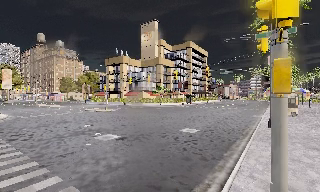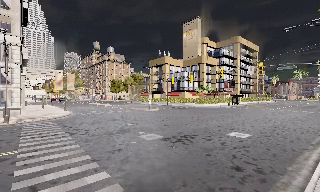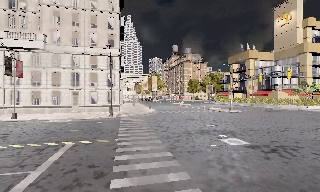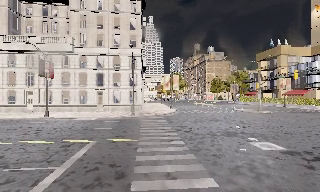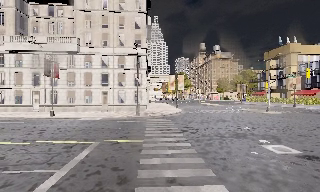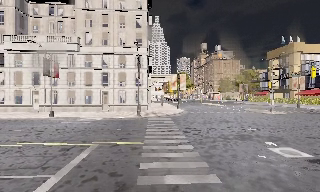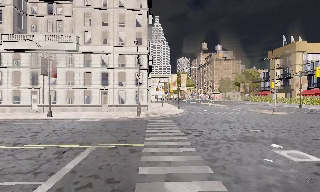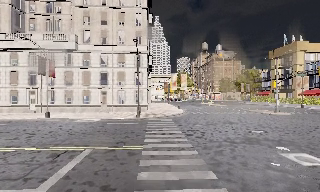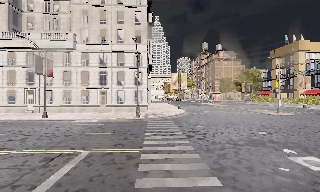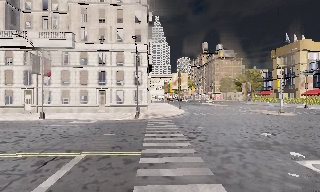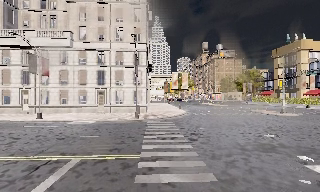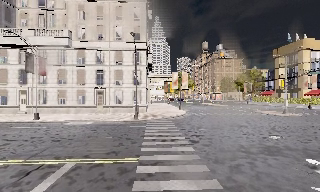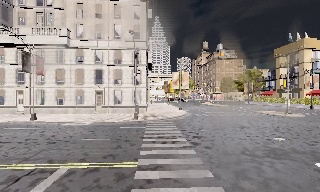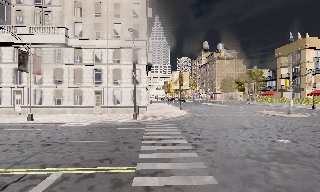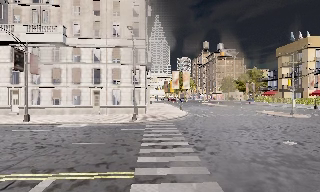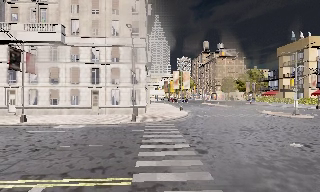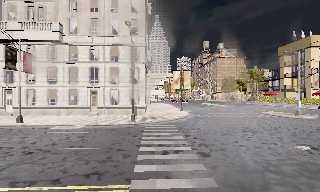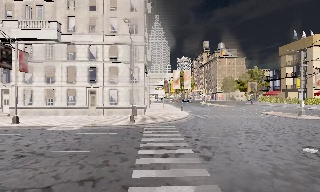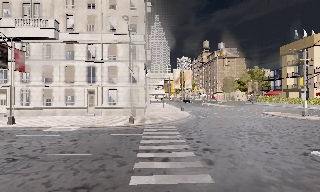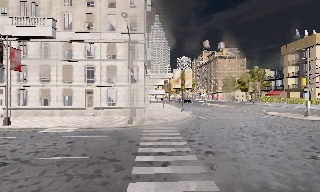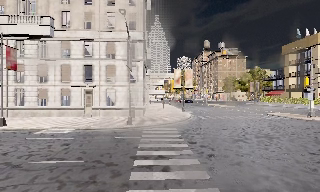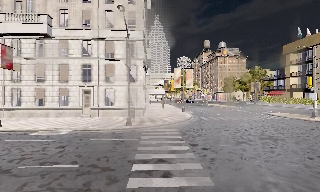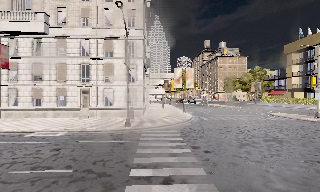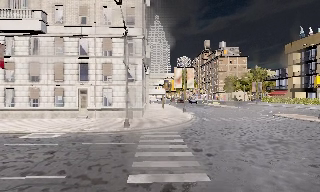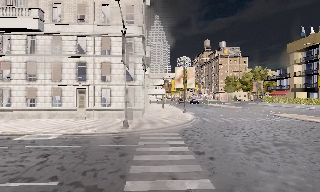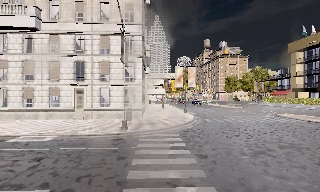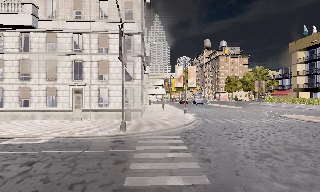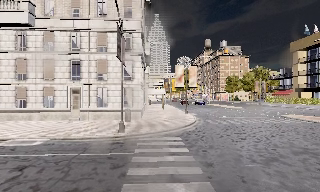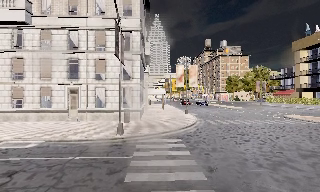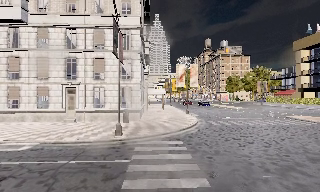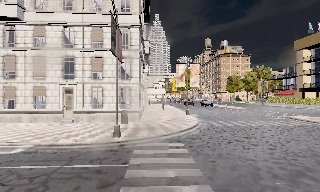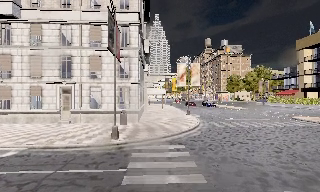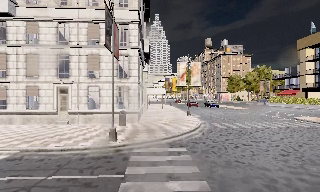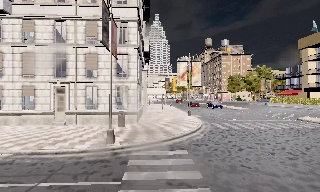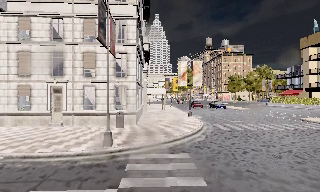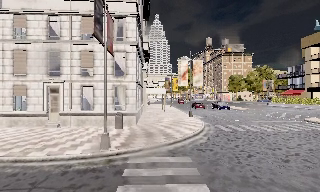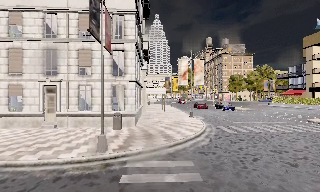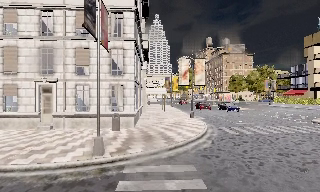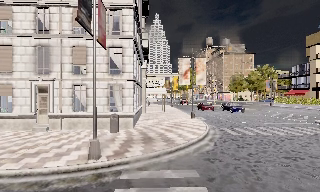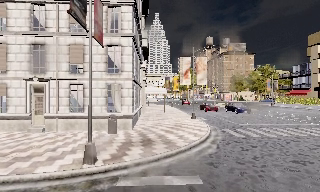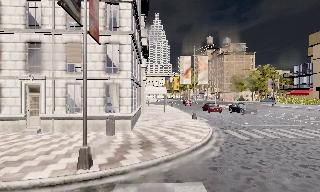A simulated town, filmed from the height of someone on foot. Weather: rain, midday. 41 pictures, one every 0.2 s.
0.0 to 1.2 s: The camera pans to its left, which is counterclockwise from overhead, by about 50 degrees. It travels forward, about 2.5 m.
1.2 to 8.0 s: The camera travels forward, about 13 m, so what stands in front looms larger.
The film runs forward here.
